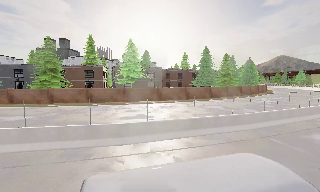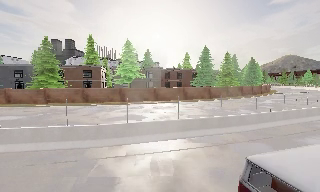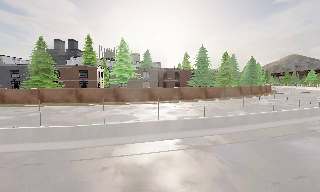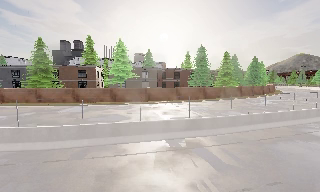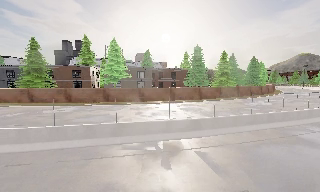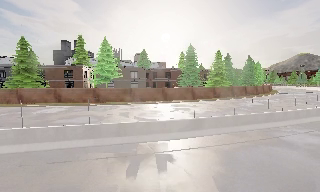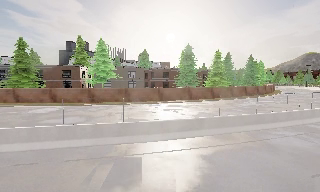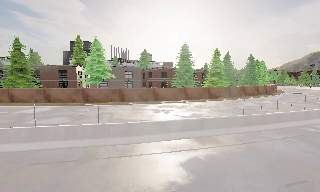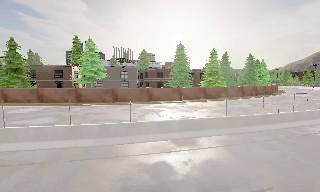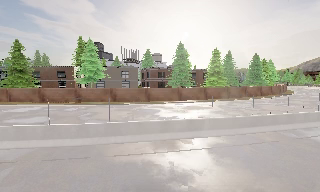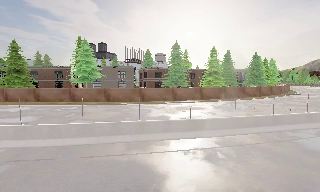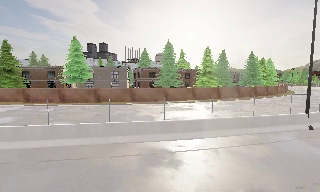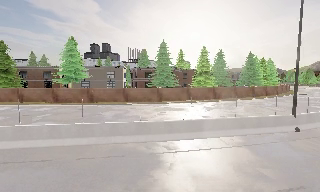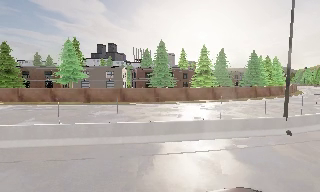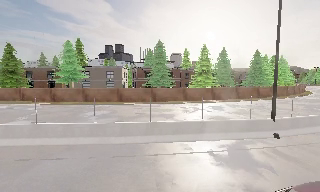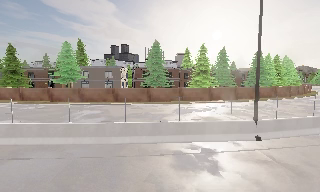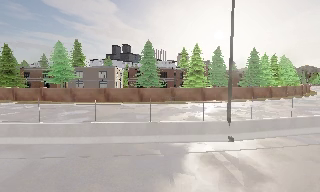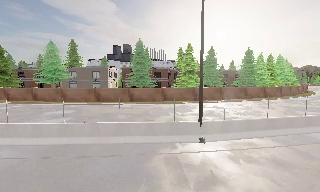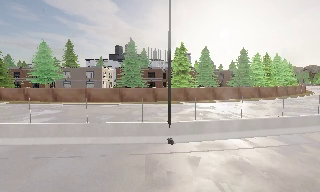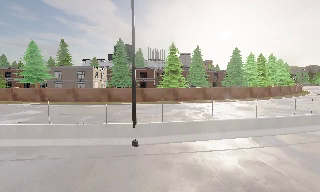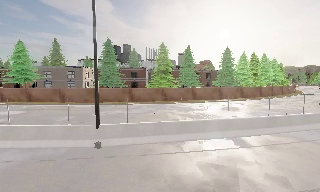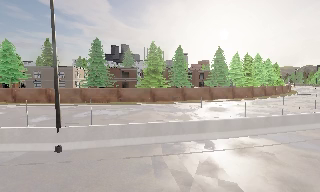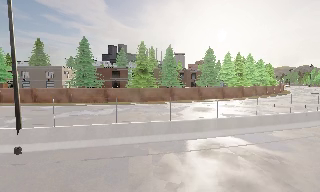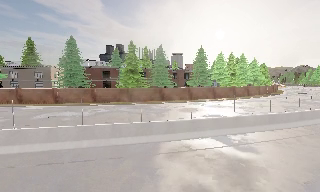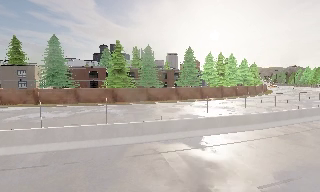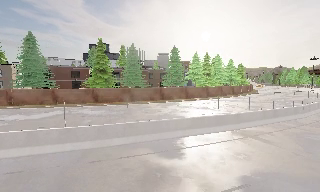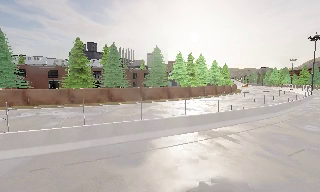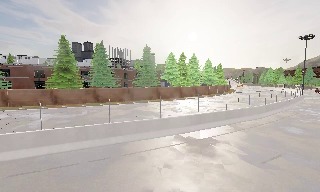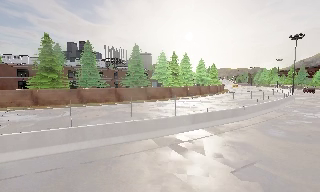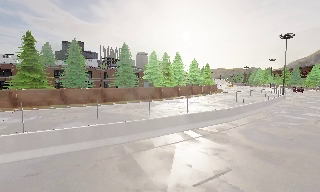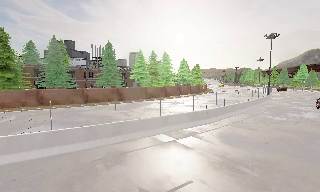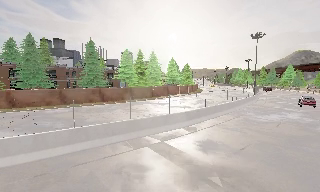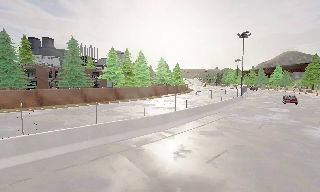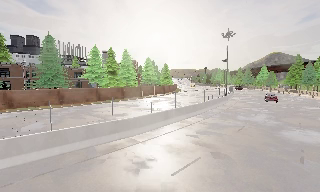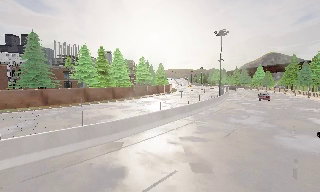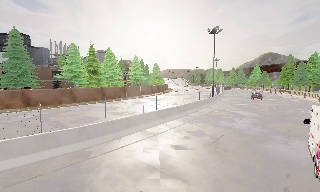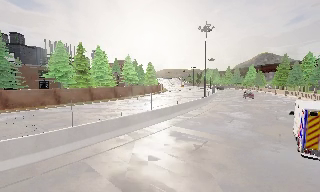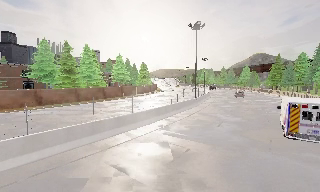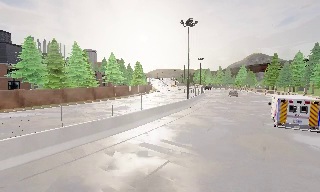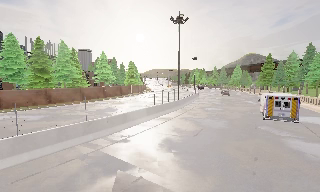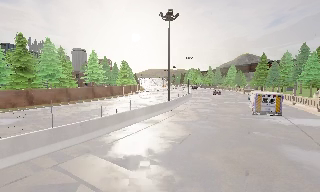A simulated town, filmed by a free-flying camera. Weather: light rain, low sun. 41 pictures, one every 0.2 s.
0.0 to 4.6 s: The camera pans to its left, which is counterclockwise from overhead, by about 25 degrees. It travels to its right, about 40 m, so close, fixed things drift to the left.
4.6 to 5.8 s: The scene slides to the left, as the camera pans about 10 degrees to its right. It travels to its right, about 10 m, so close, fixed things drift to the left.
5.8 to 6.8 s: The scene slides to the left, as the camera pans about 10 degrees to its right. It travels to its right and forward, about 8 m, so close, fixed things drift to the left.
6.8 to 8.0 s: The camera travels forward and to its right, about 10 m, so what stands in front looms larger.
The film runs forward here.
